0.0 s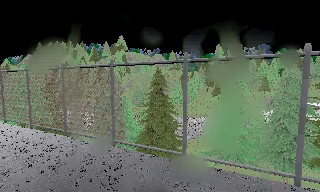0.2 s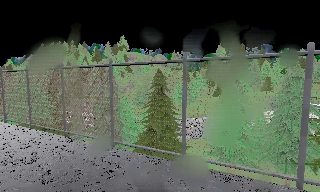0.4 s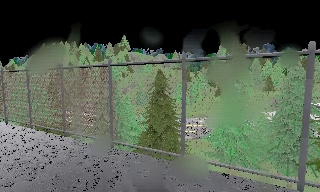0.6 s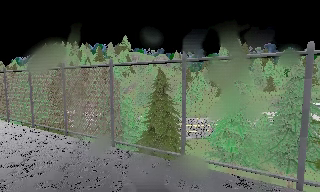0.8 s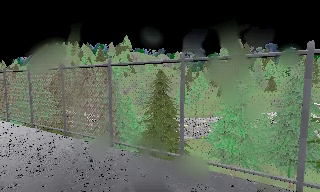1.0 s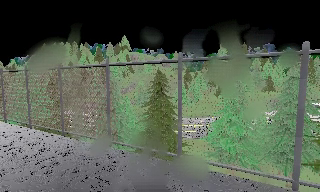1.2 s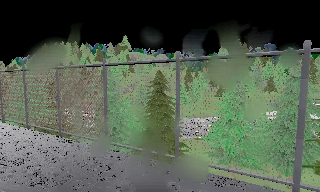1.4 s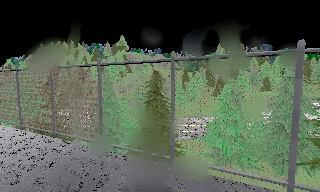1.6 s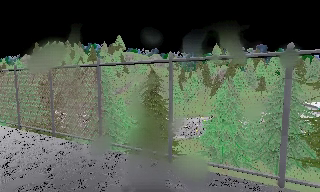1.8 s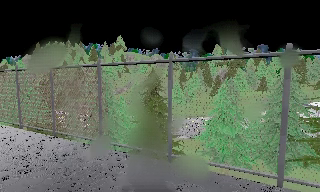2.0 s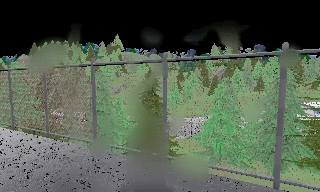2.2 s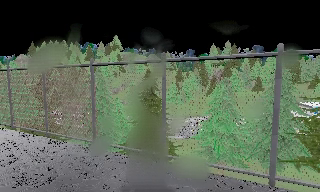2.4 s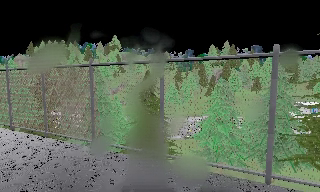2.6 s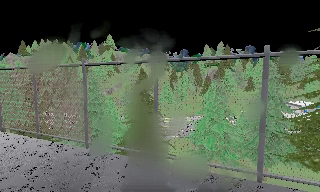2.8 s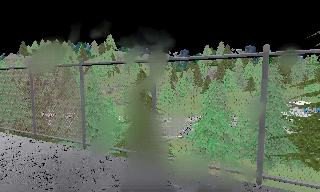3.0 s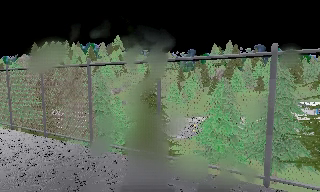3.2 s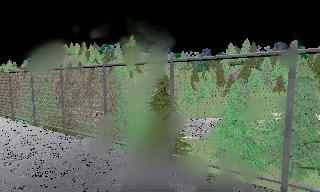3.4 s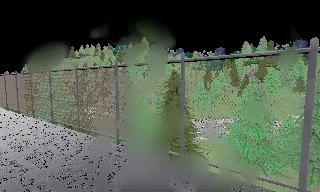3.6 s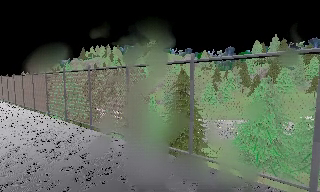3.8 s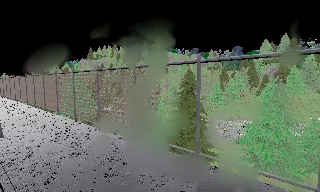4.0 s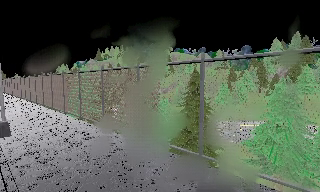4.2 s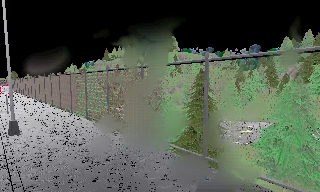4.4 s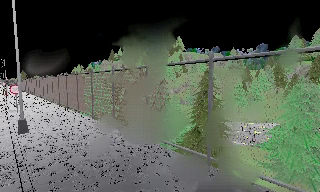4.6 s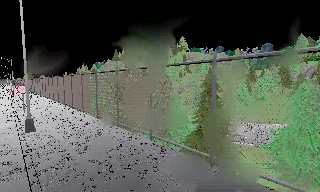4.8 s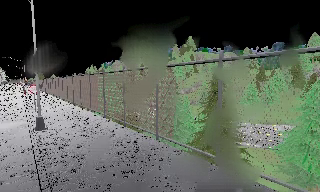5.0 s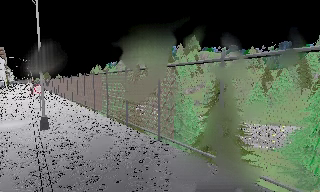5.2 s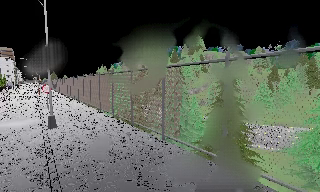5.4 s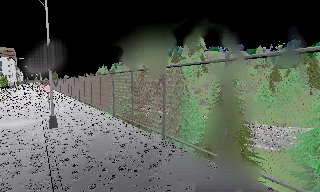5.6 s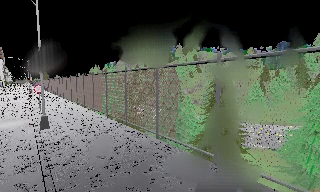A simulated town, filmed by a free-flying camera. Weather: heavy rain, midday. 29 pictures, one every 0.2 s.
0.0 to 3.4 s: The camera travels to its right, about 1 m.
3.4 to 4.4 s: The camera swings to its left by about 10 degrees, and the scene slides to the right.
4.4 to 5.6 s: The camera shifts only a little, or ends up much as it began.
The film runs backward here.
